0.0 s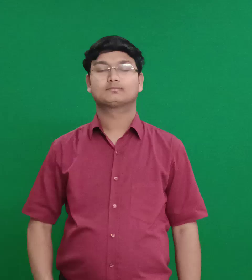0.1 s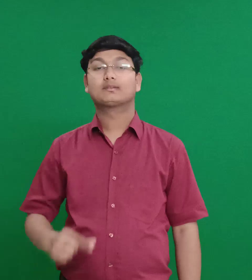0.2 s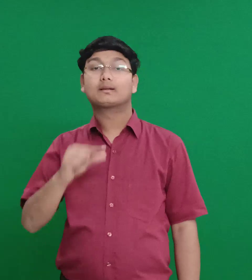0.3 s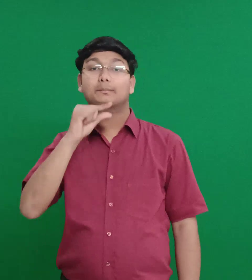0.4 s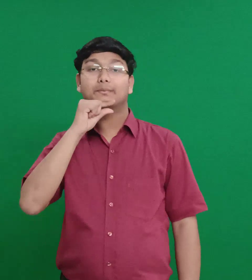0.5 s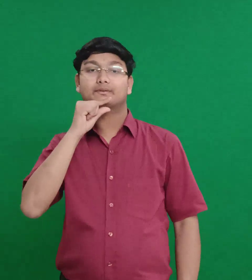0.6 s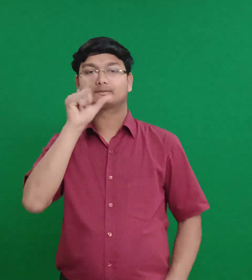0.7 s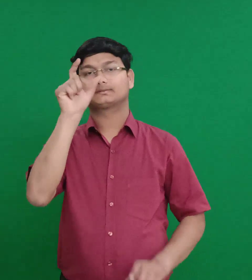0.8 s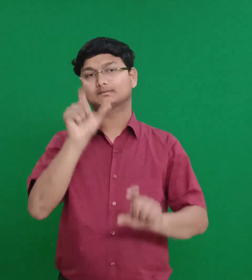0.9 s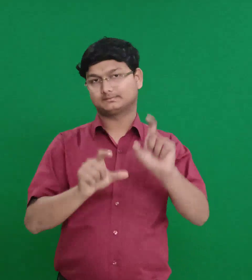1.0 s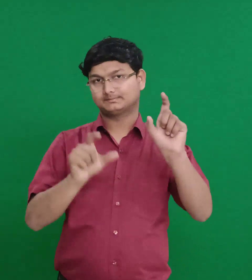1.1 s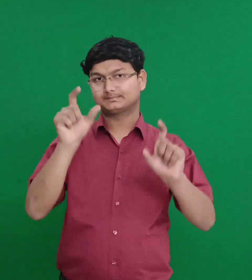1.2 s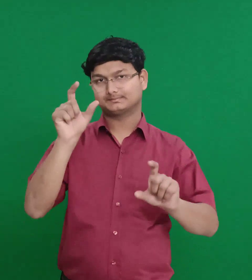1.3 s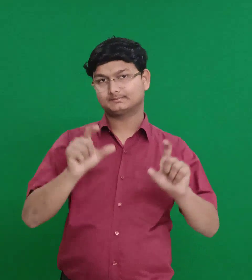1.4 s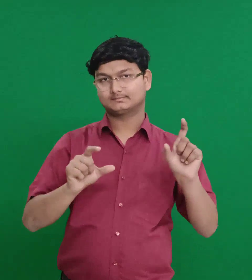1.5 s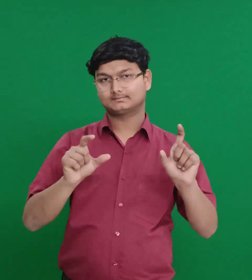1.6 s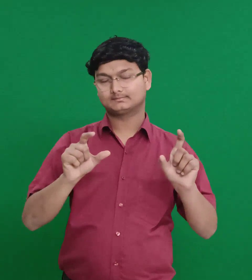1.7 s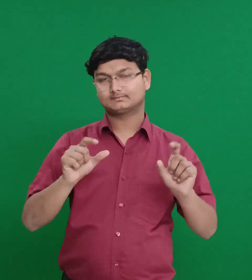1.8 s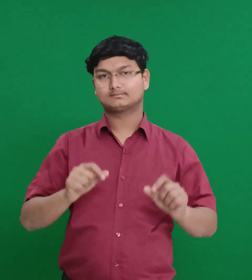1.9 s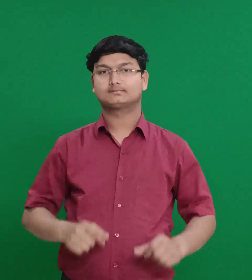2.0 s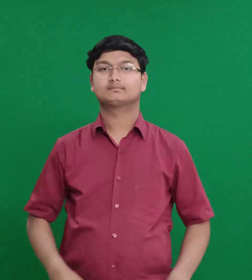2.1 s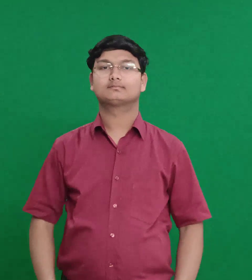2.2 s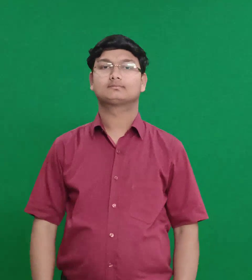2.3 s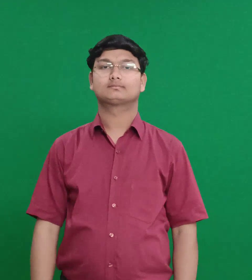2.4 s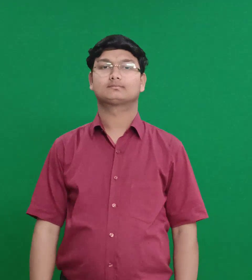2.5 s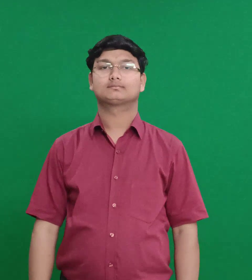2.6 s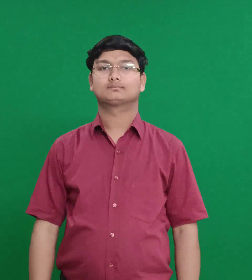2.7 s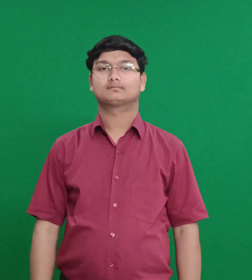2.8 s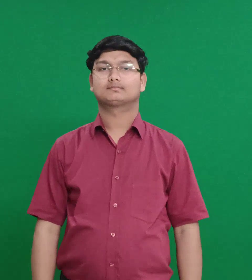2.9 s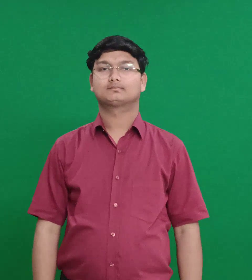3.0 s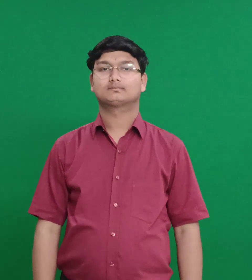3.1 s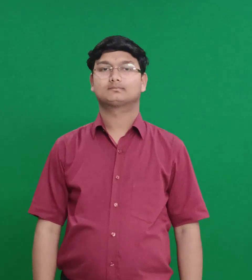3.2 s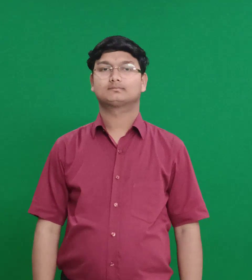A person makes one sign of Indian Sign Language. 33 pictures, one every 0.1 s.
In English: persian
